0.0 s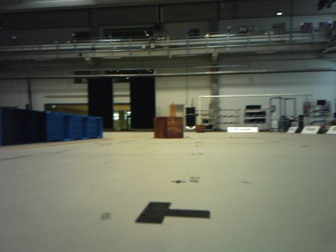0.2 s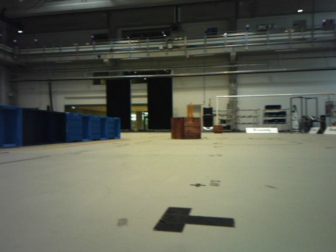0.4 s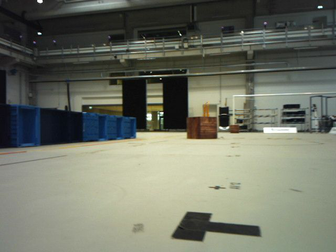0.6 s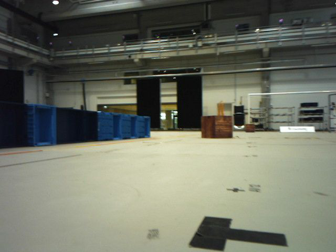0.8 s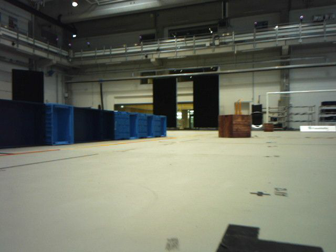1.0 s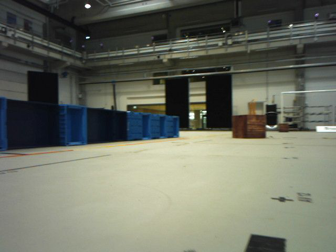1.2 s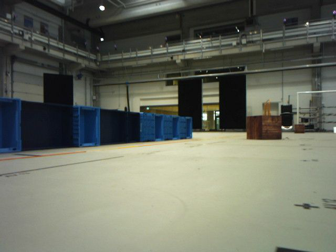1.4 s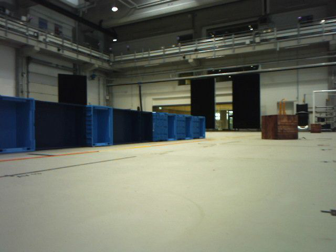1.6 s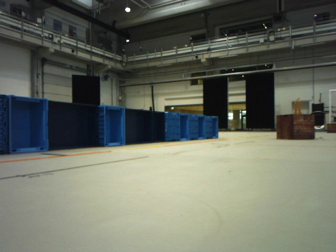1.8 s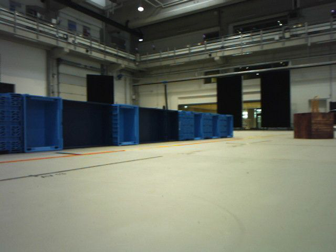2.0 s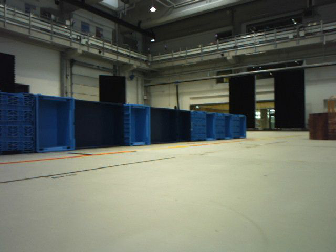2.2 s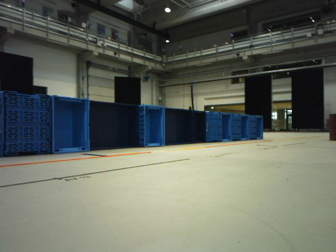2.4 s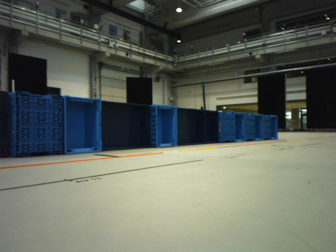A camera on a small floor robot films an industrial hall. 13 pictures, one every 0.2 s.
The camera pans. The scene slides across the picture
to the right.
The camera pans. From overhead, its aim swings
counterclockwise.
0.0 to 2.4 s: The camera pans to its left, which is counterclockwise from overhead, by about 30 degrees. It travels forward, about 0.4 m.
The film runs forward here.
